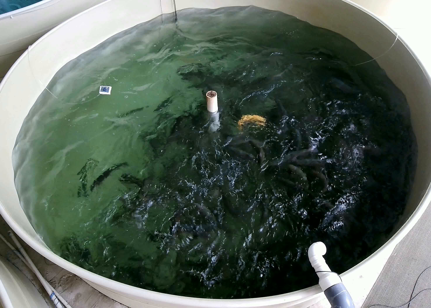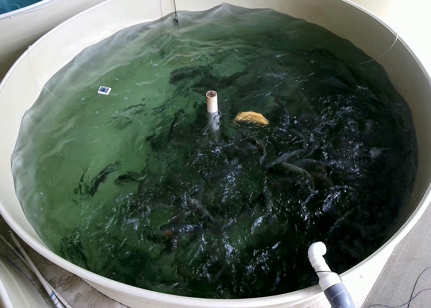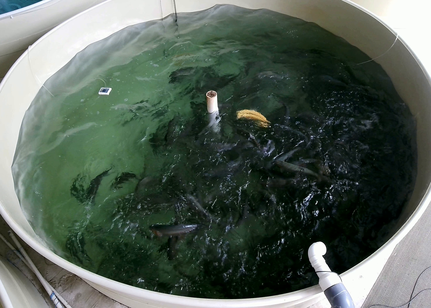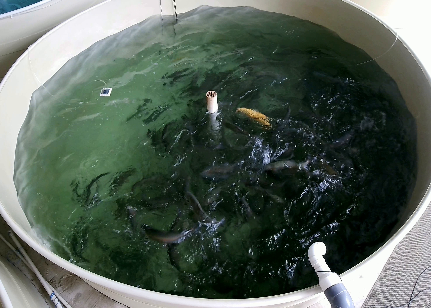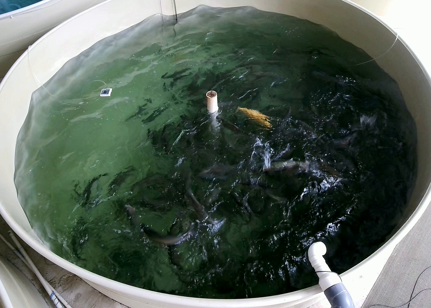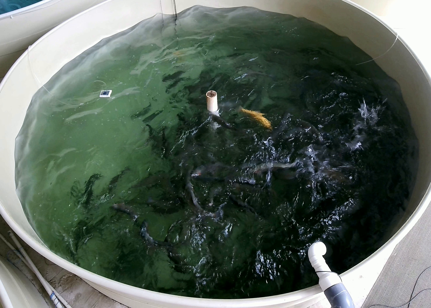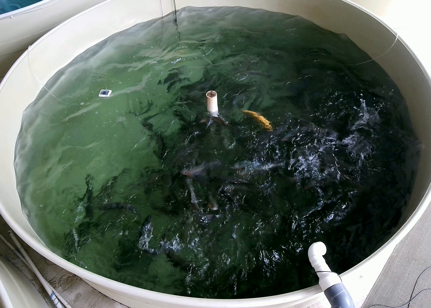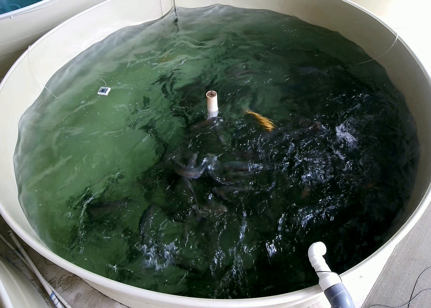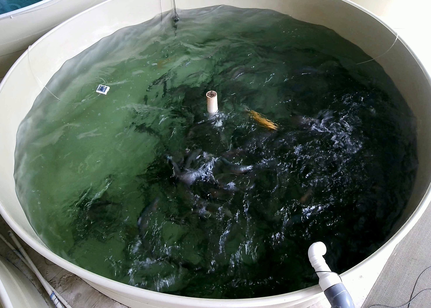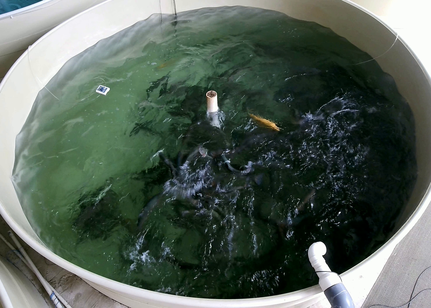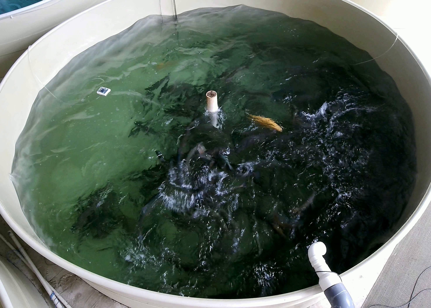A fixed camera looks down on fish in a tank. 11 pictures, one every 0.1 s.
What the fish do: Strong feeding.
